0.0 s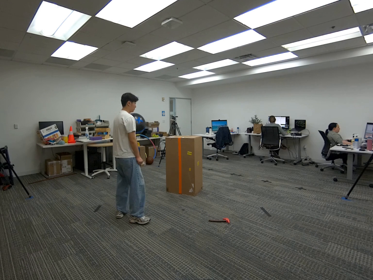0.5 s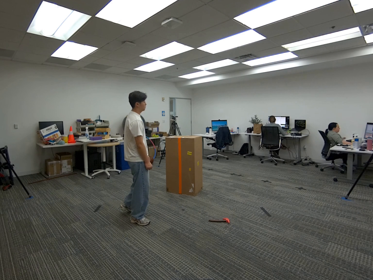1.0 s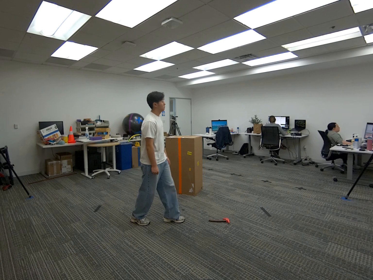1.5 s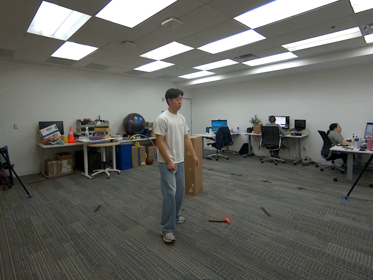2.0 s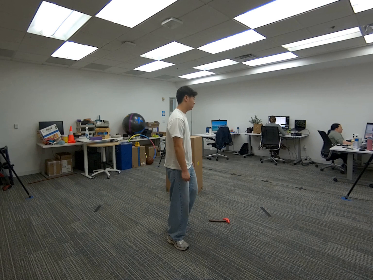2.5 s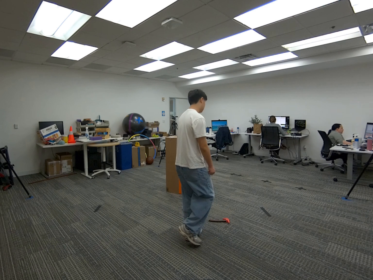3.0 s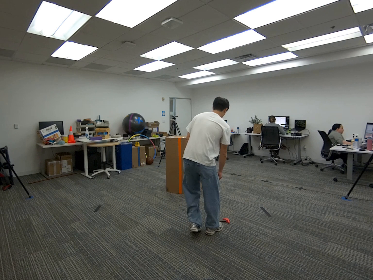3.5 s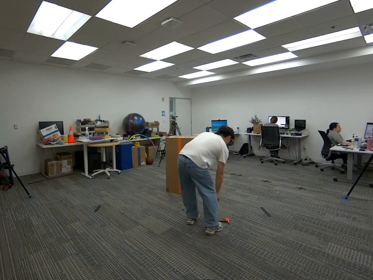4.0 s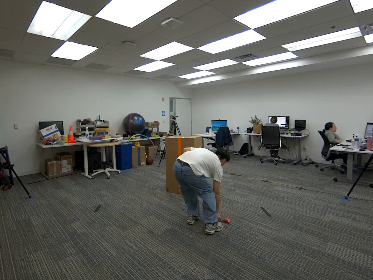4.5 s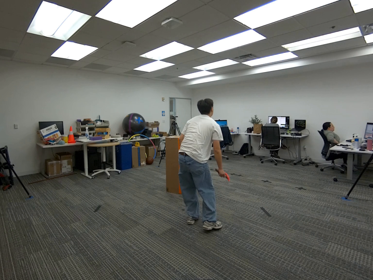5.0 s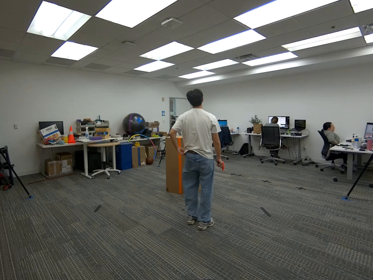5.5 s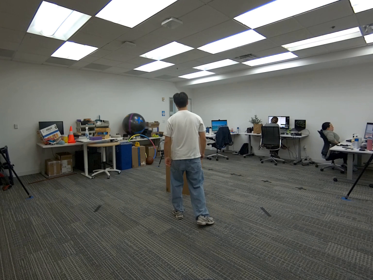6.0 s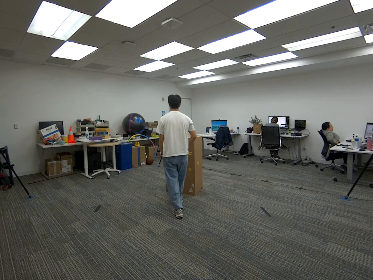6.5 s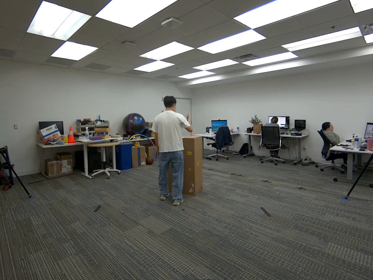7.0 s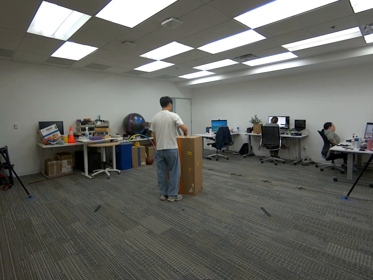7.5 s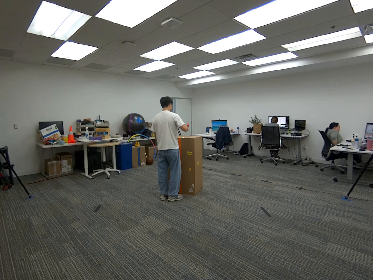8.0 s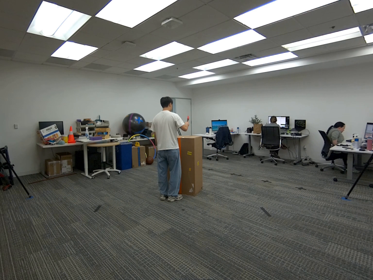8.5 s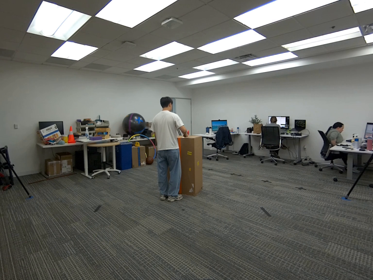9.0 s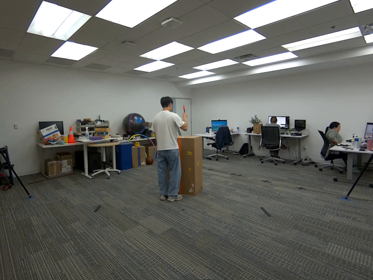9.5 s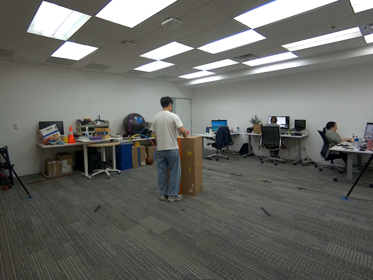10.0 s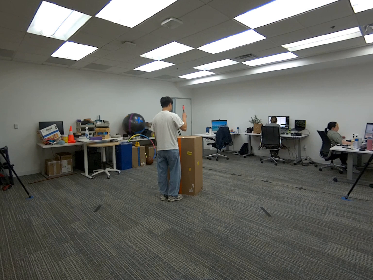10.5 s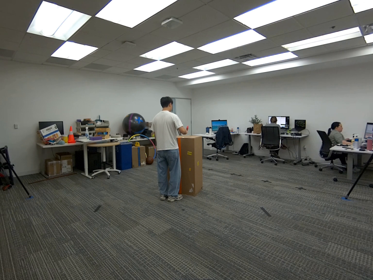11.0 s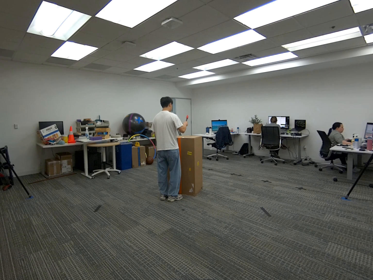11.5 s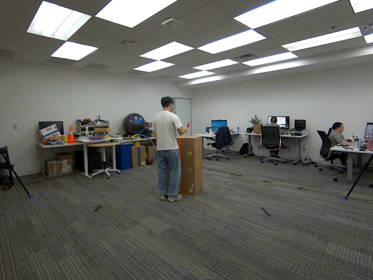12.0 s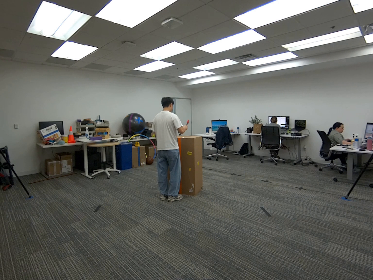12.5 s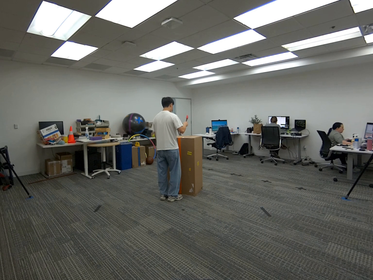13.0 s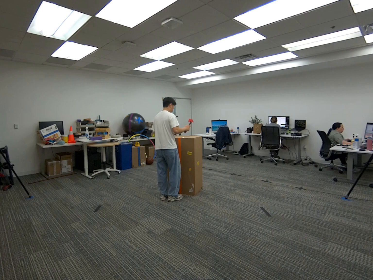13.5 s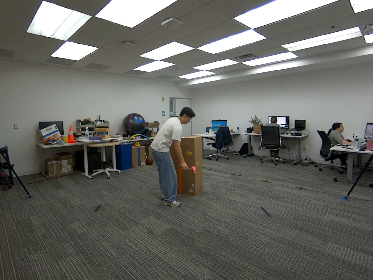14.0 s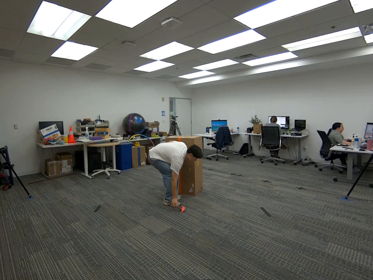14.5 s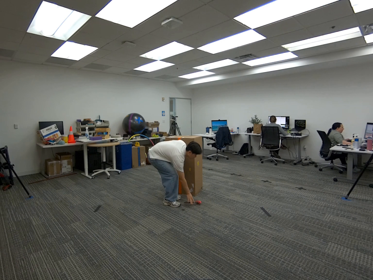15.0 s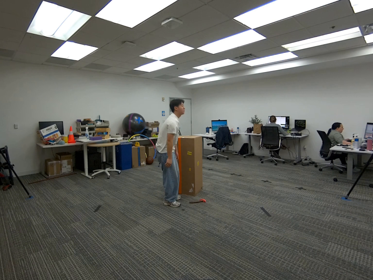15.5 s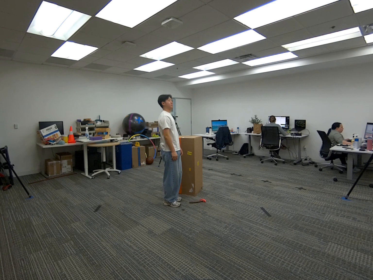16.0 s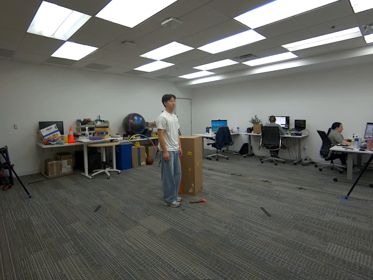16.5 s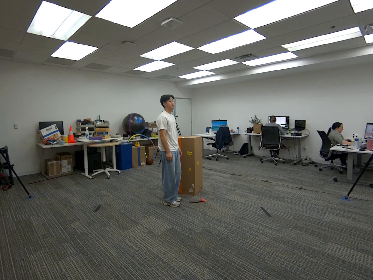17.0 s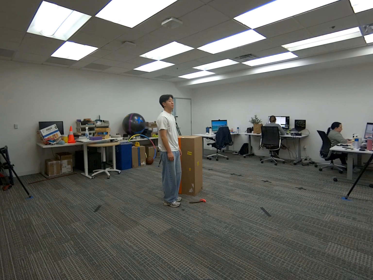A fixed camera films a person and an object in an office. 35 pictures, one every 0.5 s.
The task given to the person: Pick up the hatchet from the ground and use the pointy back side to lightly tap the top of the giant cardboard box as if hammering. Once done, place the hatchet back on the ground.
